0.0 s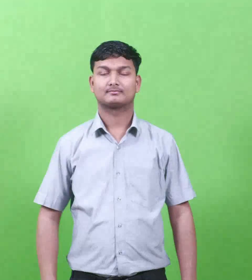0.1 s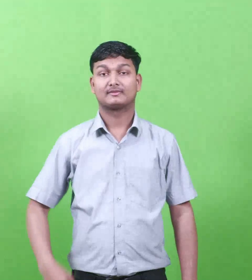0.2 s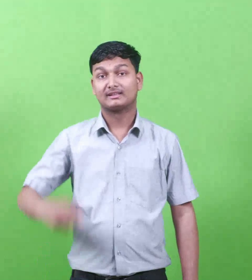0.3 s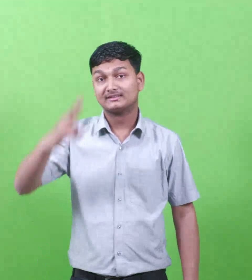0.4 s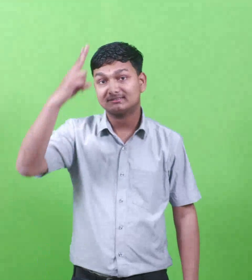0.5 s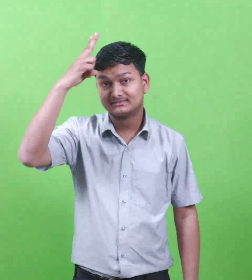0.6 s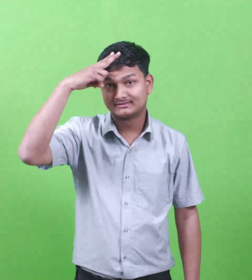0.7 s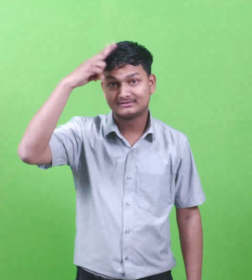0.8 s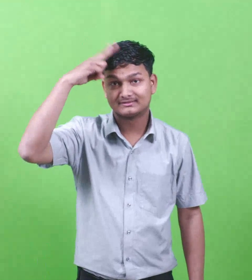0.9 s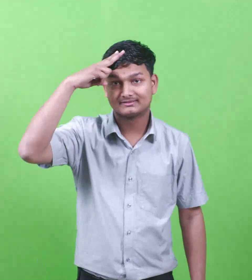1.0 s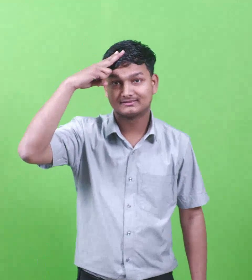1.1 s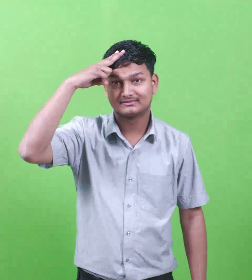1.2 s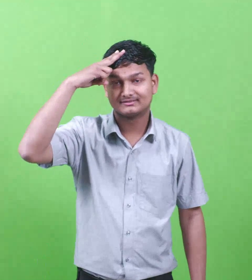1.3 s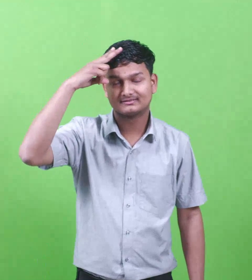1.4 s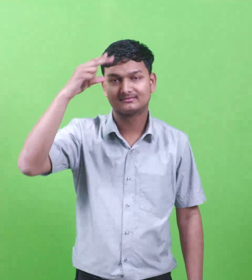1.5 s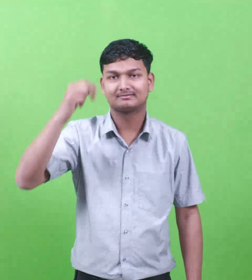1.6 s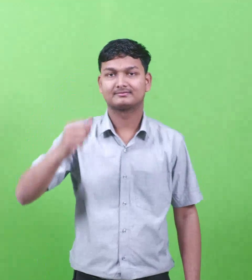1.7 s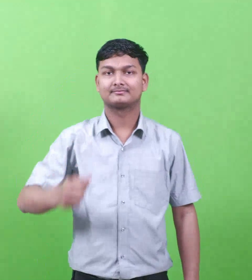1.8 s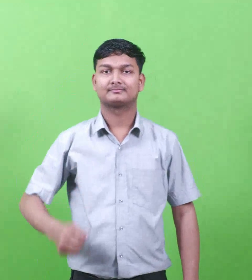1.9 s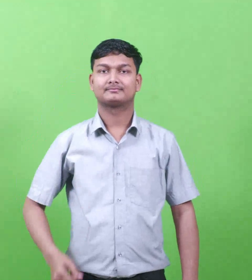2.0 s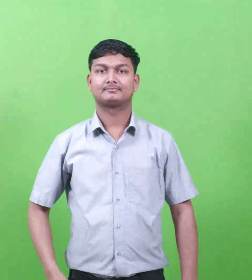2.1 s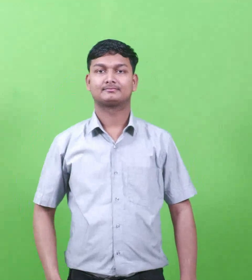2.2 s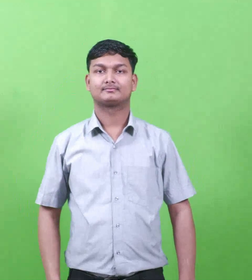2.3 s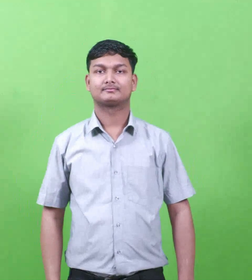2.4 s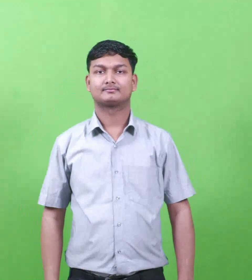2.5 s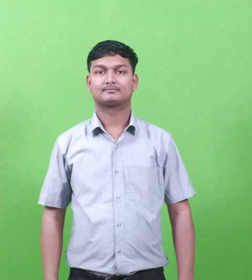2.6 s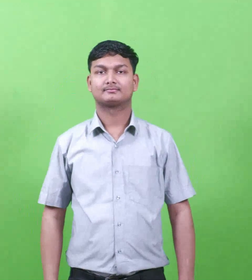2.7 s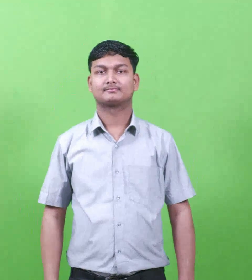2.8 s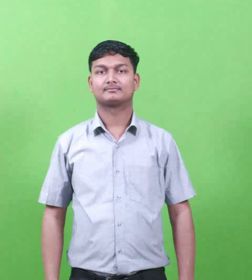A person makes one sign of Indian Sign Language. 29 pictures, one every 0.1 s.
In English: nereus
